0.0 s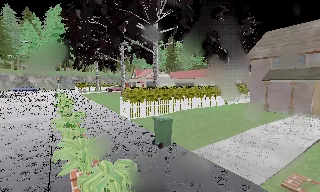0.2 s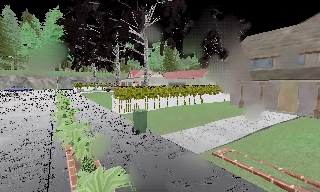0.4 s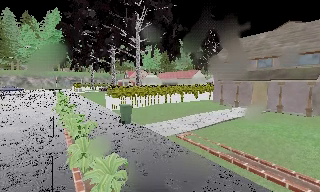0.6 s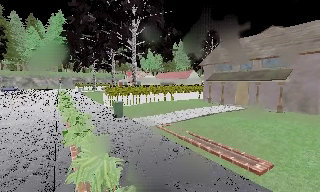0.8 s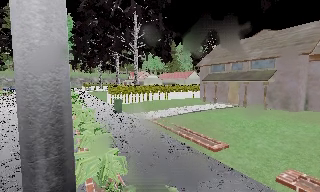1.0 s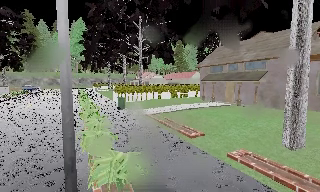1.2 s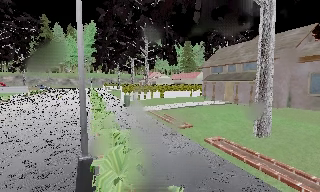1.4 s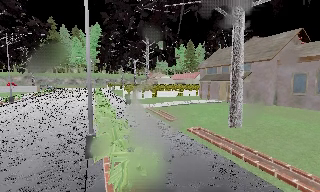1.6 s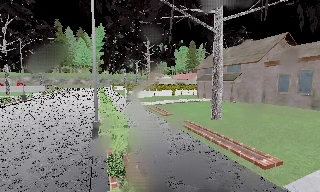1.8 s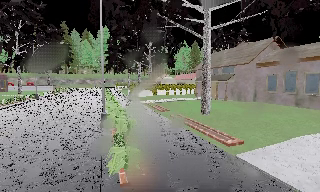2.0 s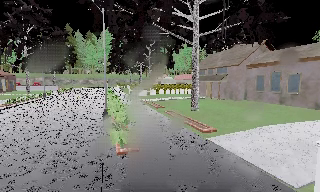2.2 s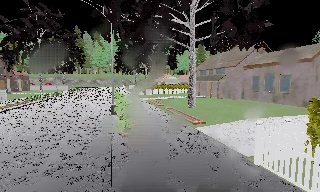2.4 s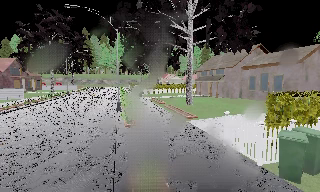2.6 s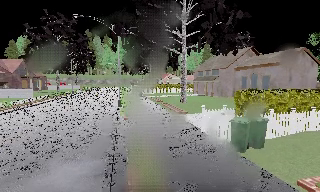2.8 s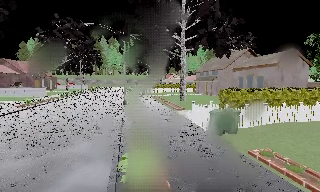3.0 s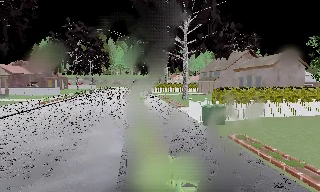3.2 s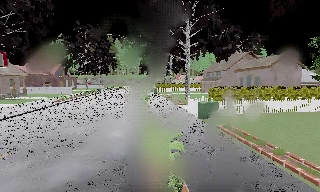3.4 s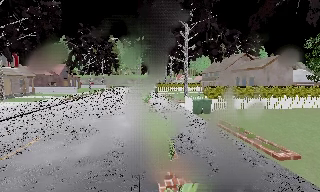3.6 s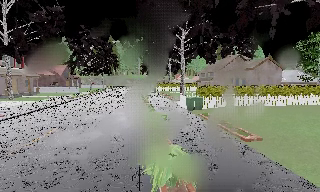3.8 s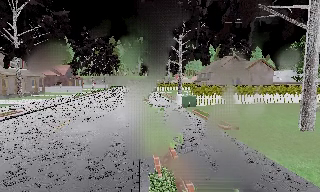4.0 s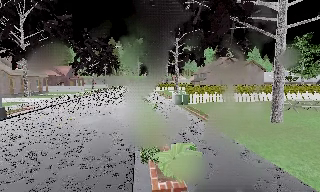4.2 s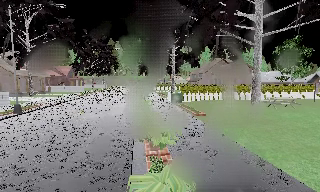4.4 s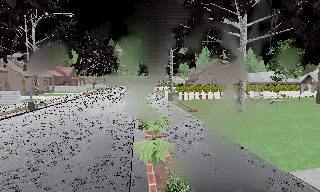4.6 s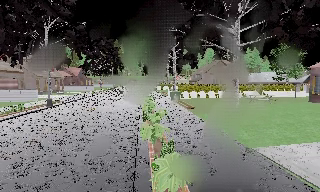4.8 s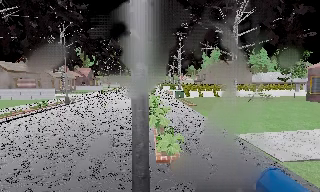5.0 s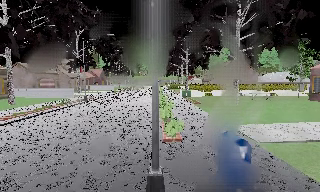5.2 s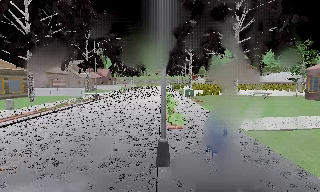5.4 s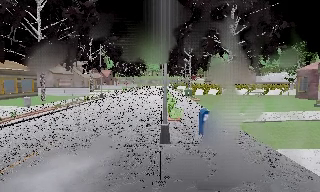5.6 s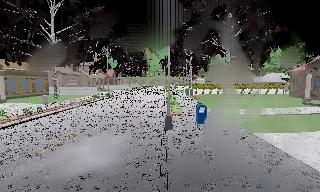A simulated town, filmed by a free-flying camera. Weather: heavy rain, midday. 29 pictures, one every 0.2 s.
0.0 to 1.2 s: The camera travels backward and to its right, about 10 m, so what stands in front gets smaller.
1.2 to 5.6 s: The camera pans to its left, which is counterclockwise from overhead, by about 25 degrees. It travels backward, about 35 m, so what stands in front gets smaller.
The film runs backward here.
